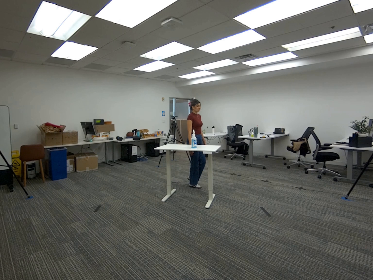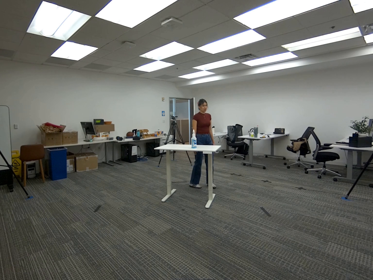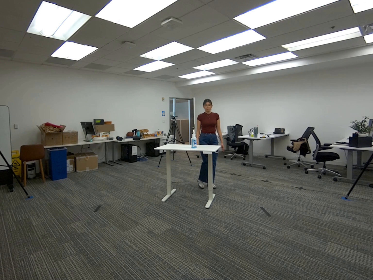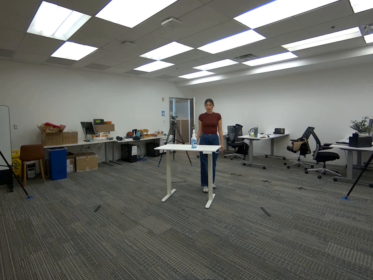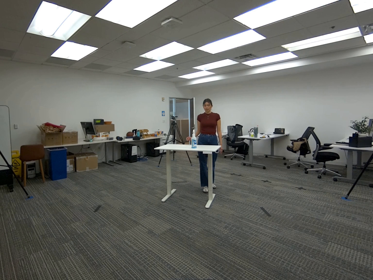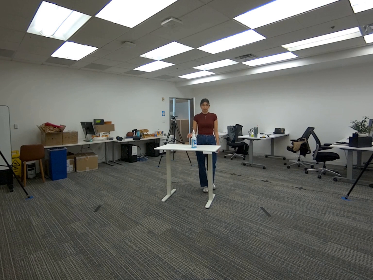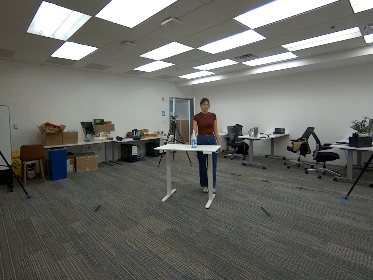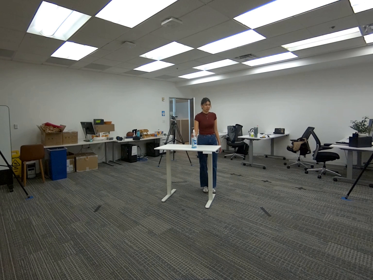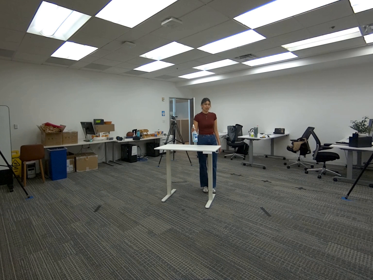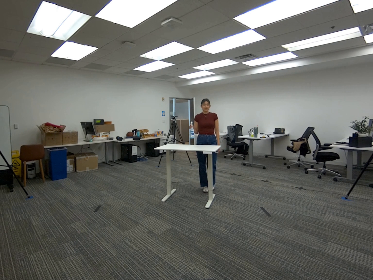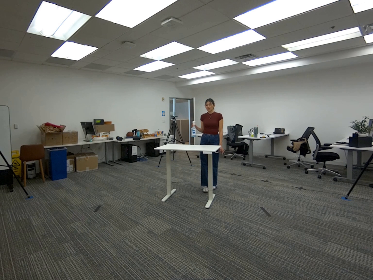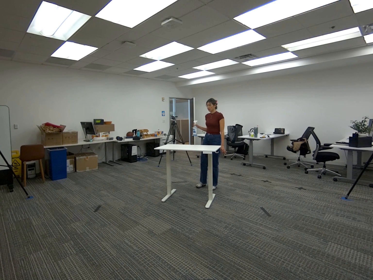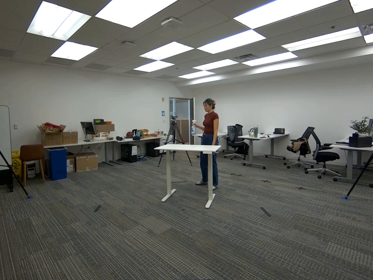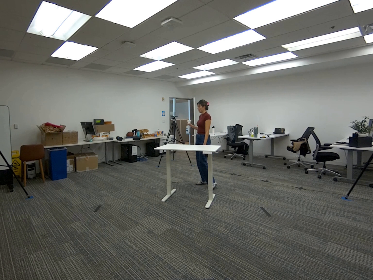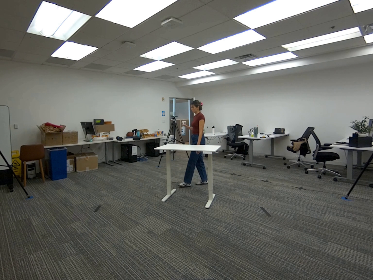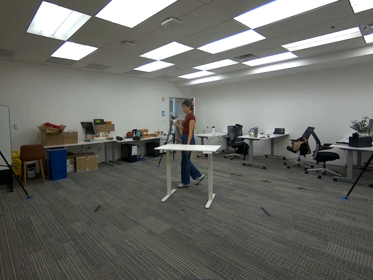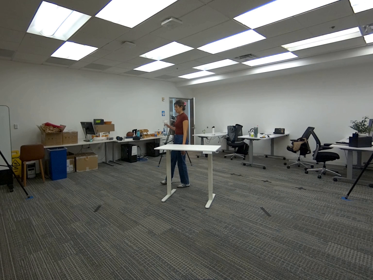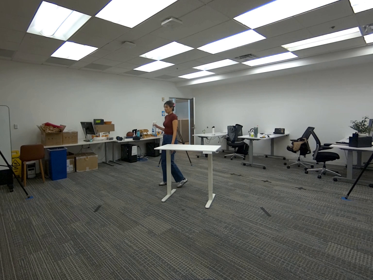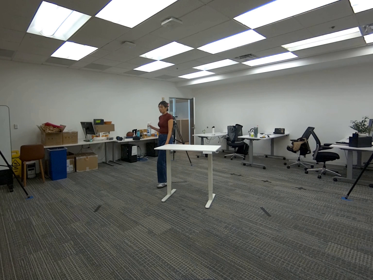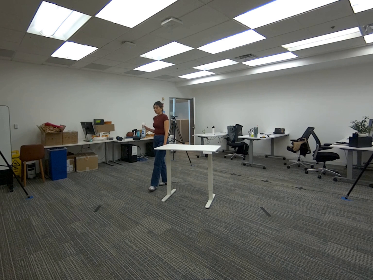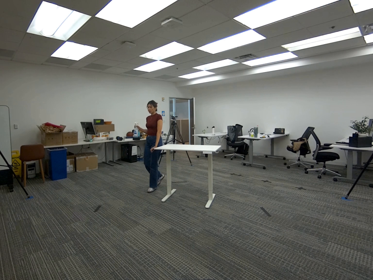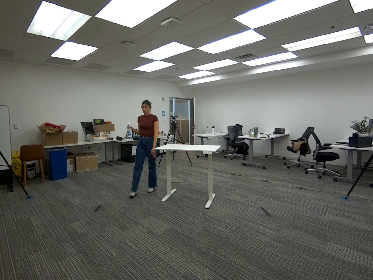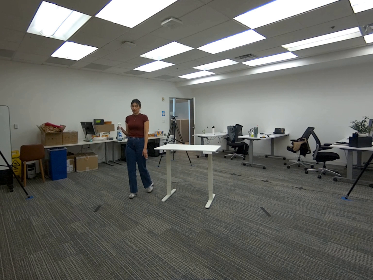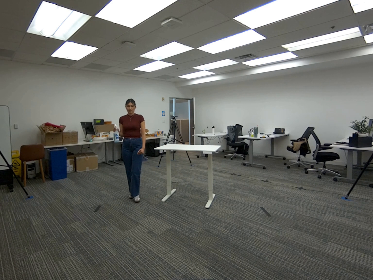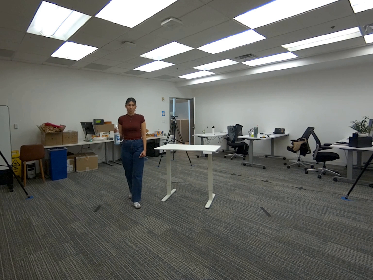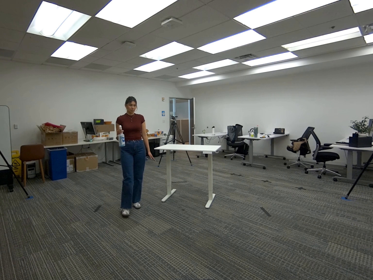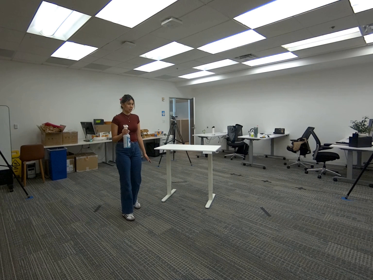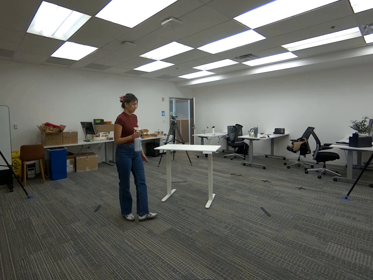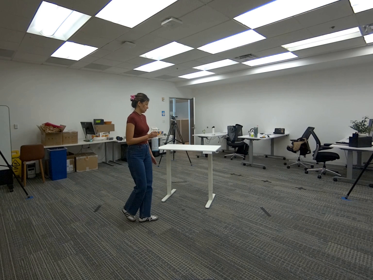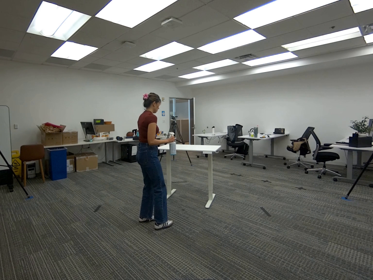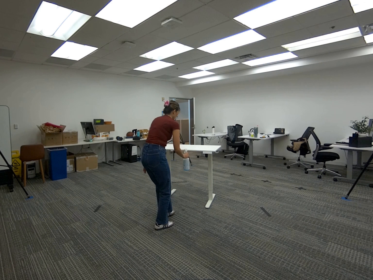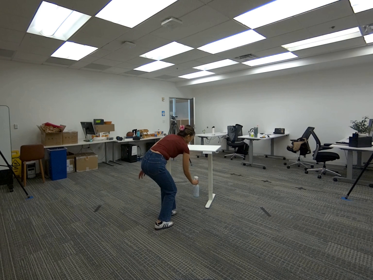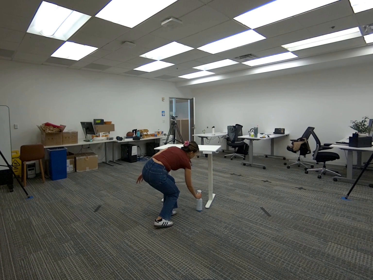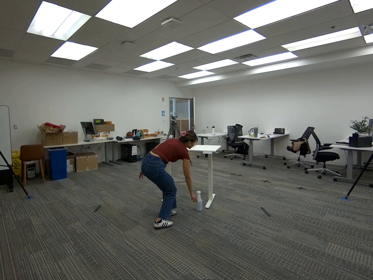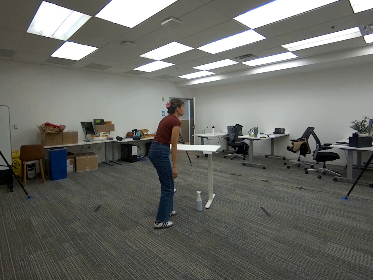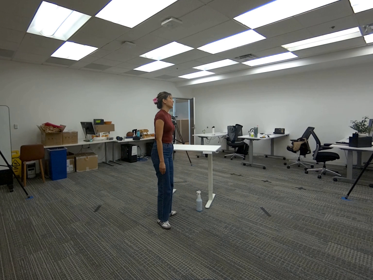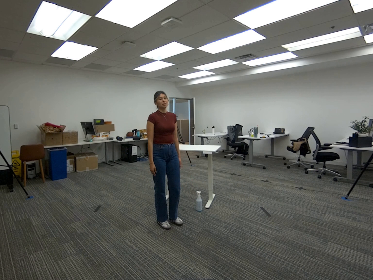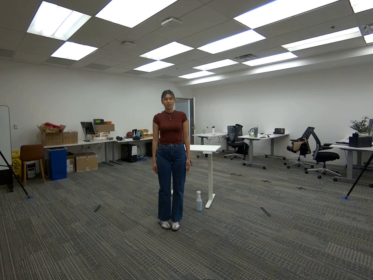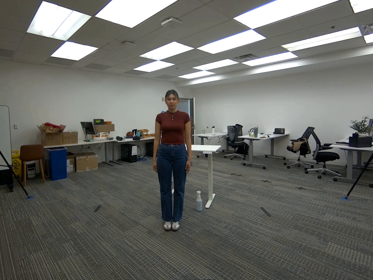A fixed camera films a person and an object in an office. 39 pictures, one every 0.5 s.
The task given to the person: Walk to the spray bottle on the white desk, pick up the spray bottle with your right hand and place it on the ground.
